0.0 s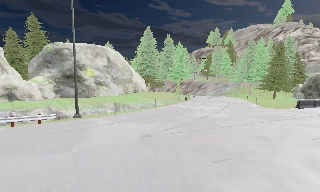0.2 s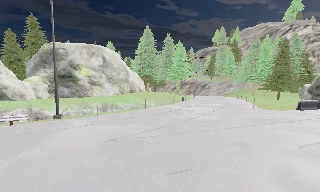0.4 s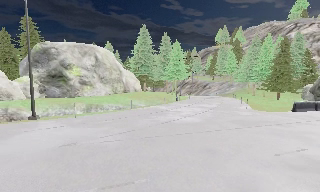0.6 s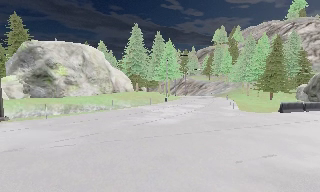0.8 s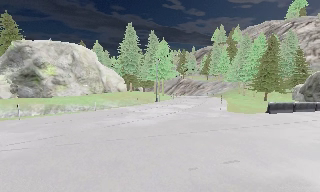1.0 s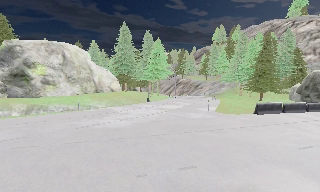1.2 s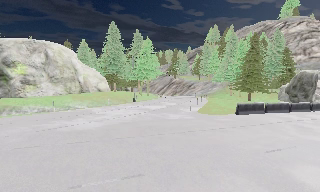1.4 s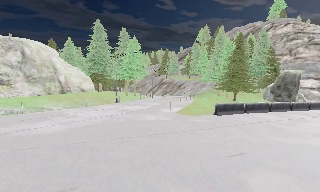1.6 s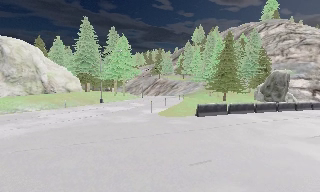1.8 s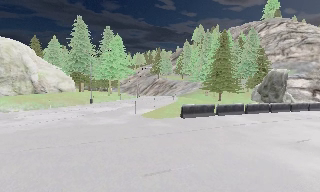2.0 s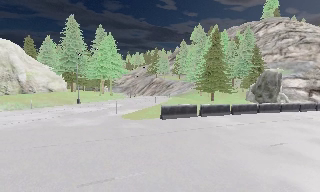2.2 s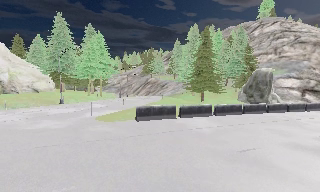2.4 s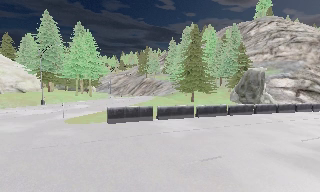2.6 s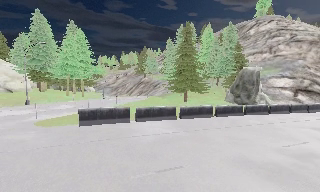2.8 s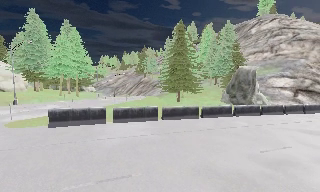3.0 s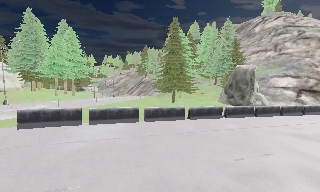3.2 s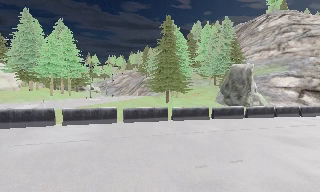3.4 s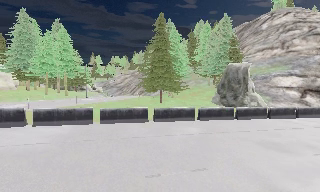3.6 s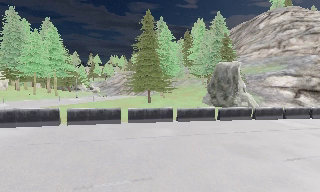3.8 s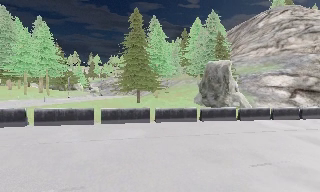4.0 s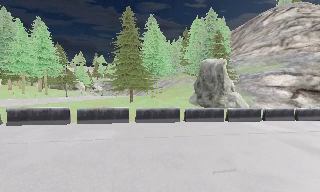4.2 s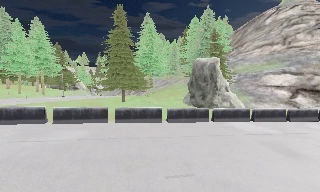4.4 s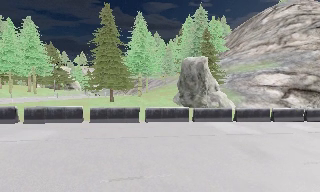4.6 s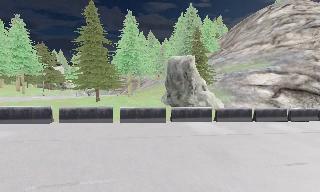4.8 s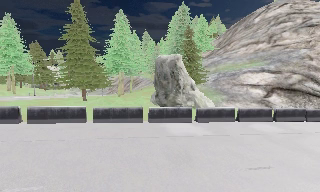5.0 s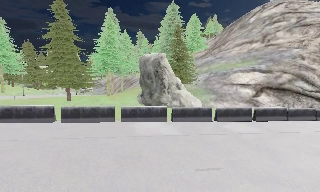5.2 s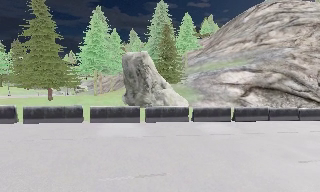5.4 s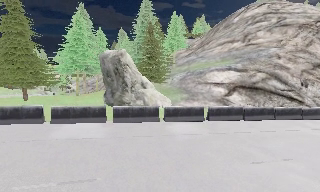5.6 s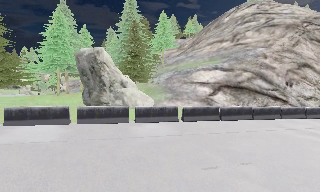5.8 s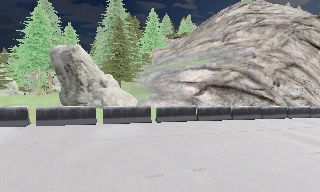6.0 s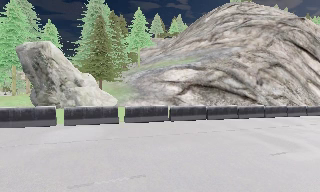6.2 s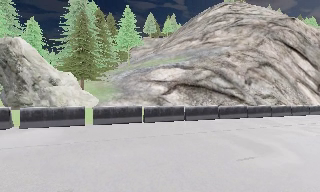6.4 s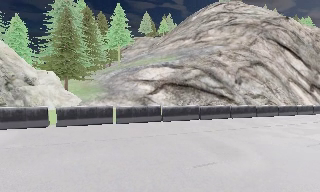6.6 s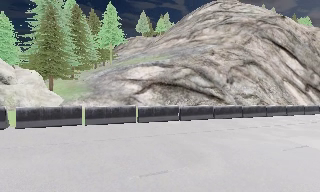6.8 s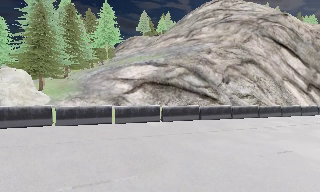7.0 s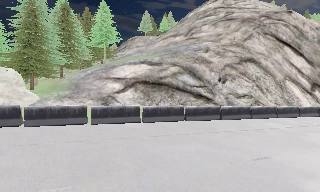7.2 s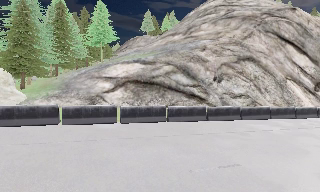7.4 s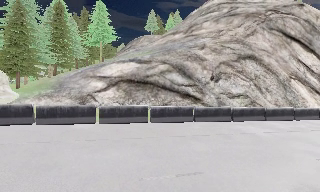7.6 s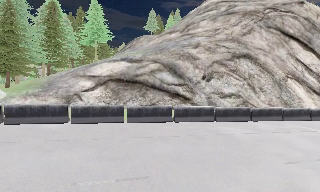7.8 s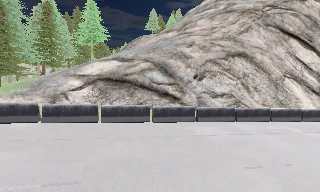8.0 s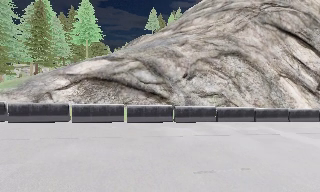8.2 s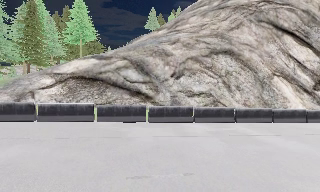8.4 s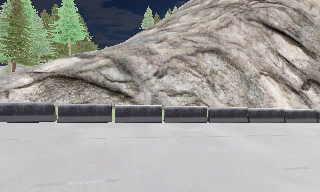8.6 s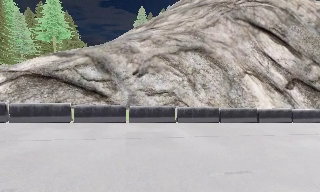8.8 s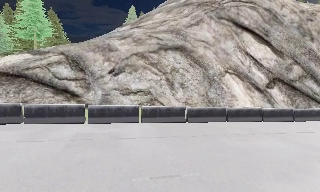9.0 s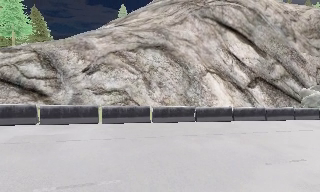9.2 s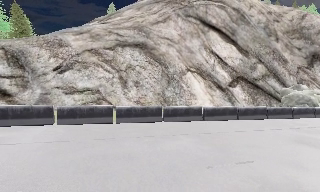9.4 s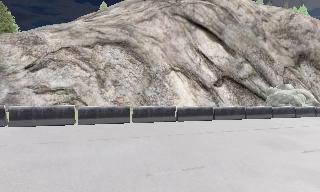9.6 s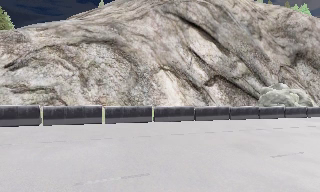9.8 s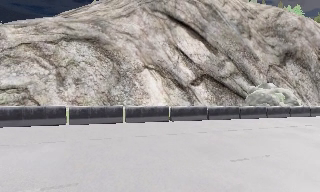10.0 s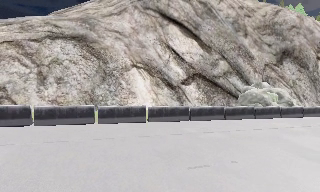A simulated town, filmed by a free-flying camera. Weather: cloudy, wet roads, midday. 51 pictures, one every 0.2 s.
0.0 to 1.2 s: The camera travels to its right, about 11 m, so close, fixed things drift to the left.
1.2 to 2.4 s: The camera travels to its right and forward, about 11 m, so close, fixed things drift to the left.
2.4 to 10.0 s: The camera travels to its right, about 75 m, so close, fixed things drift to the left.
The film runs backward here.
